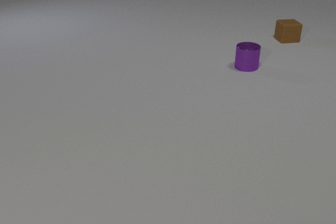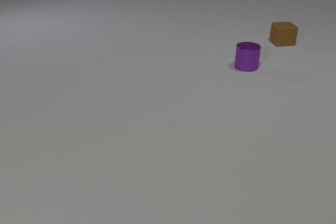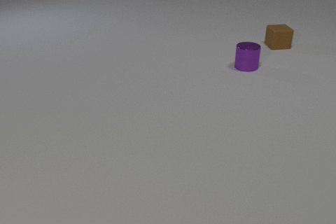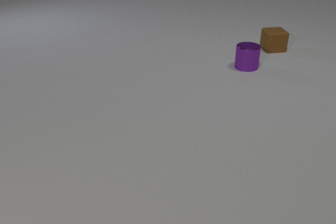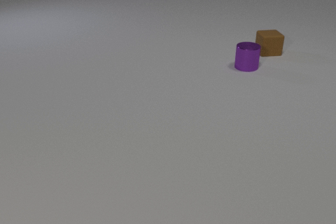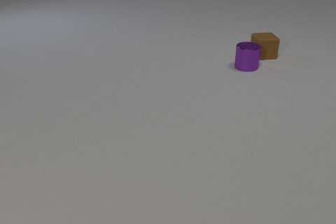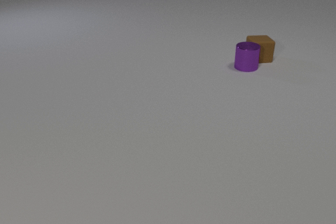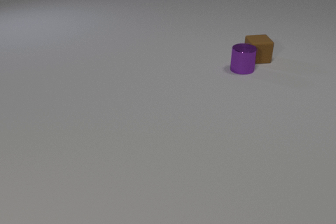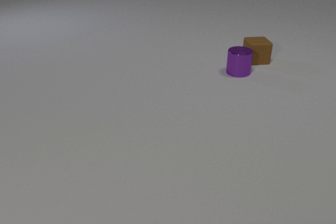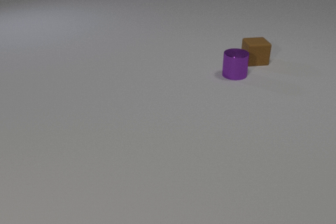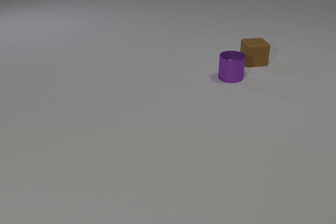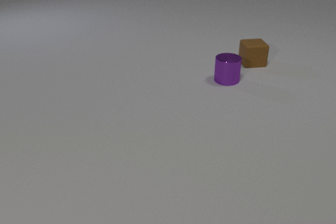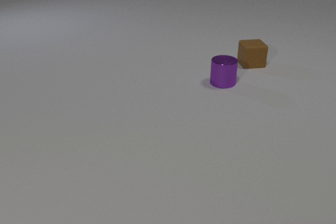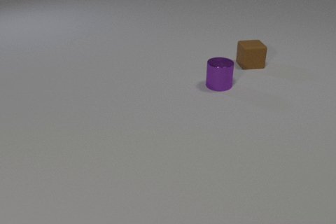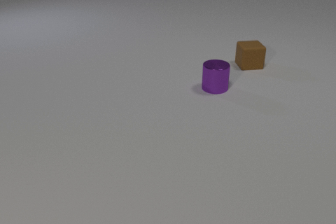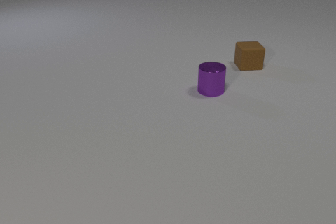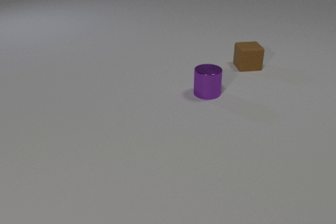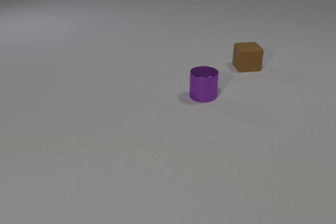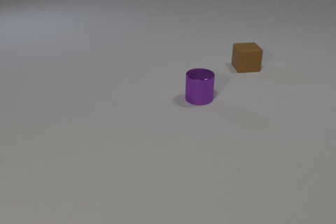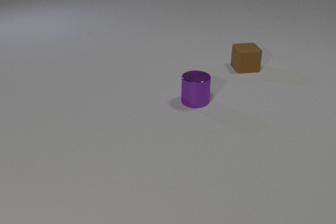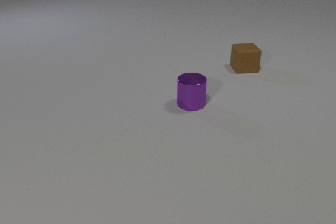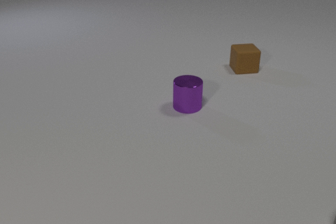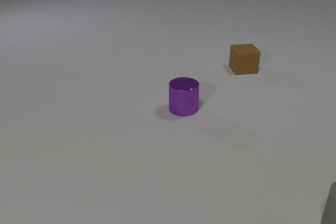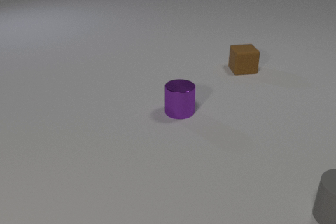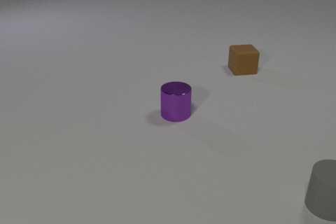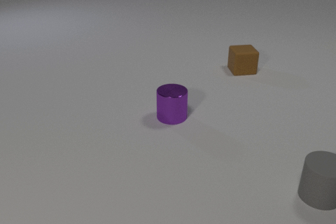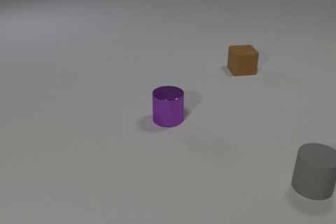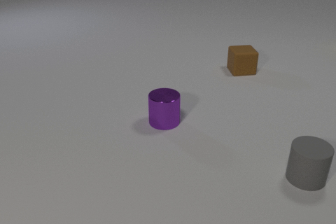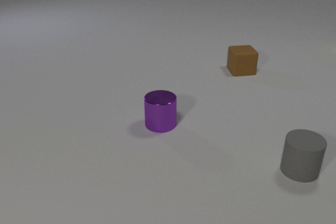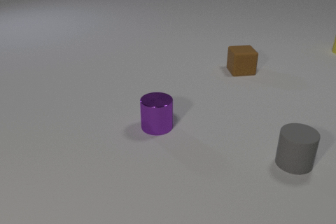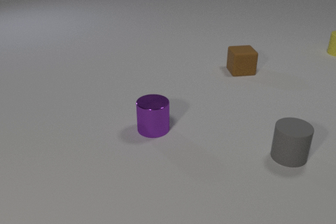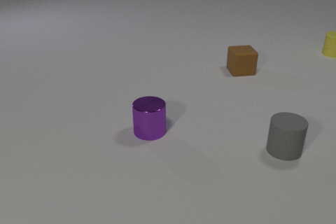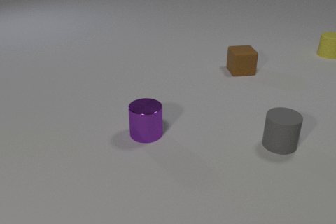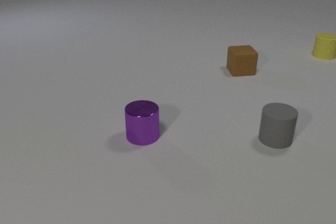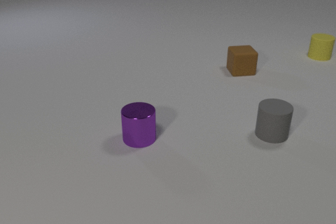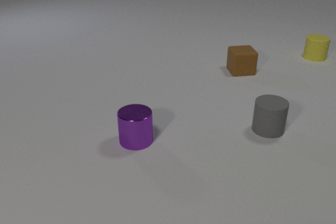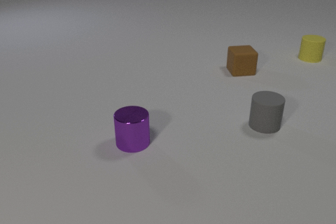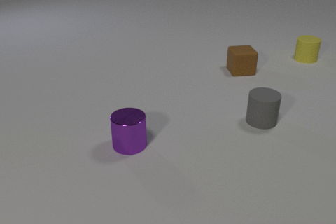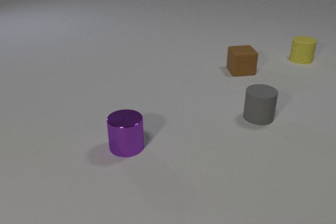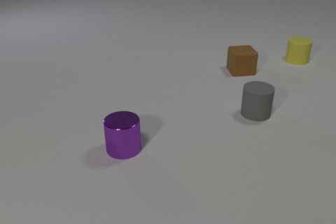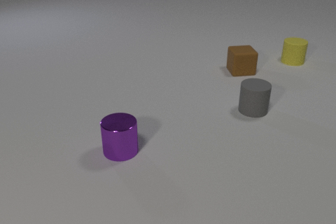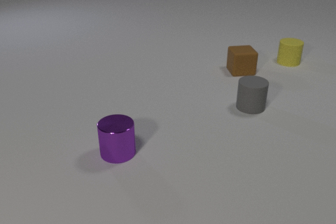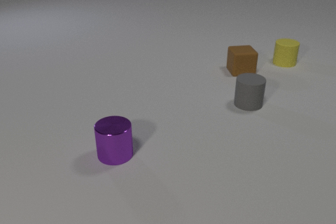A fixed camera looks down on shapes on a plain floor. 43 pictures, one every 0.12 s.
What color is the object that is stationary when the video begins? purple.
What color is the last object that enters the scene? yellow.
Are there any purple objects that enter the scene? no.
0.00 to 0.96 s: The brown rubber cube slides toward the camera and to the left. The purple metal cylinder slides toward the camera and to the left. The brown rubber cube and the purple metal cylinder collide.
0.96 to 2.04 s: The brown rubber cube slides toward the camera and to the left. The purple metal cylinder slides toward the camera and to the left.
2.04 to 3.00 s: The brown rubber cube slides toward the camera. The purple metal cylinder slides toward the camera and to the left. The gray rubber cylinder comes in at the right edge, slides away from the camera and to the left.
3.00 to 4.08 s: The purple metal cylinder slides toward the camera and to the left. The yellow rubber cylinder comes in at the right edge, slides toward the camera and to the left. The gray rubber cylinder slides away from the camera and to the left.
4.08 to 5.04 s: The purple metal cylinder slides toward the camera and to the left. The yellow rubber cylinder slides to the left and toward the camera. The gray rubber cylinder slides away from the camera and to the left.
